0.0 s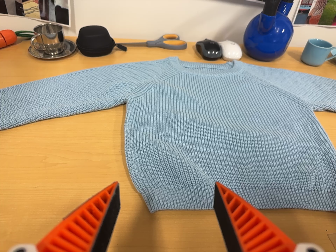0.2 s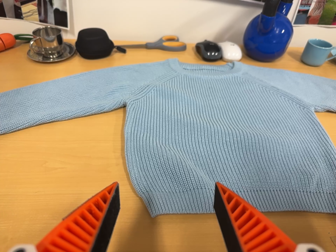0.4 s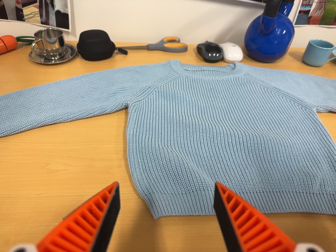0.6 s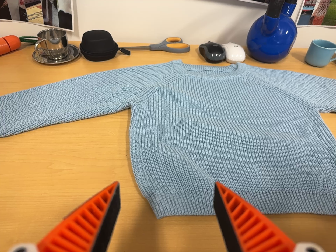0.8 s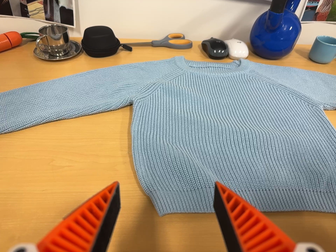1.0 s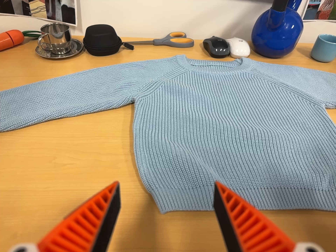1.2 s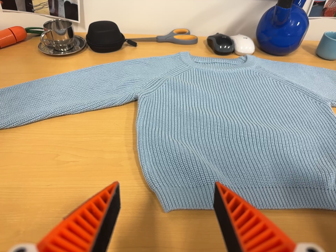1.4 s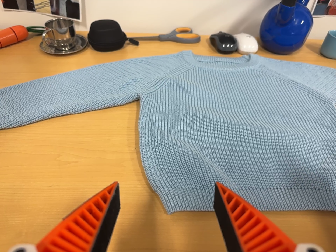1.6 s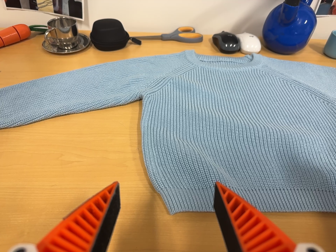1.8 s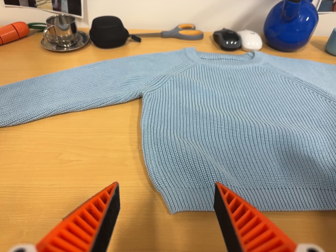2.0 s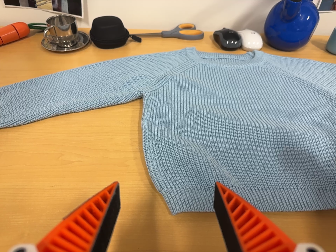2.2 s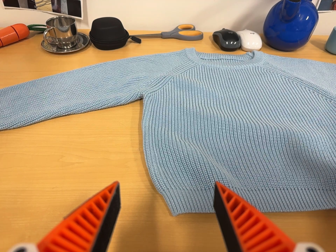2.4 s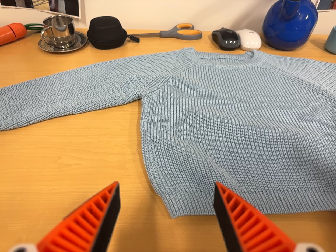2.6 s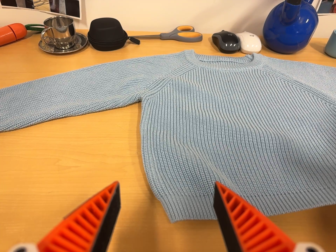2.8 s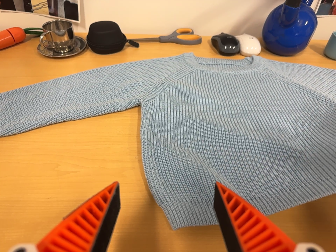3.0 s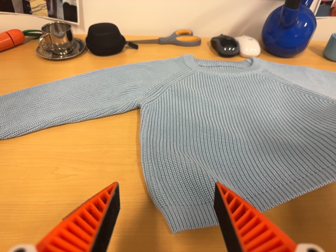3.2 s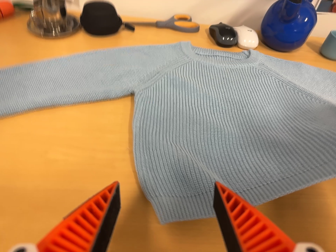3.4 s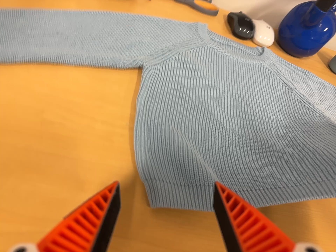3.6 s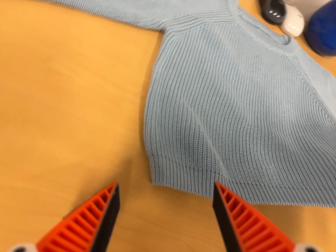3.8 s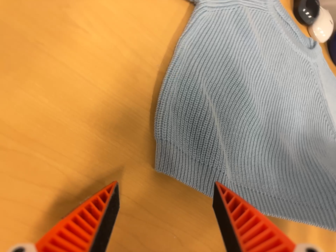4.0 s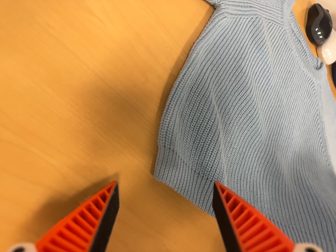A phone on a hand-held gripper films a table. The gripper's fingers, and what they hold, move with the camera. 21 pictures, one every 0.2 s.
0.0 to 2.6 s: The camera shifts only a little, or ends up much as it began.
2.6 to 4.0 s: The camera pans to its right by about 15 degrees. It travels to its left, forward and toward the top of its view, about 16 cm. Its aim tips toward the bottom of its view by about 25 degrees, and the scene shifts upward. It rolls about its line of sight by about 45 degrees, and the scene rotates clockwise.
The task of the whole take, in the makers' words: fold up.
The film runs forward here.
